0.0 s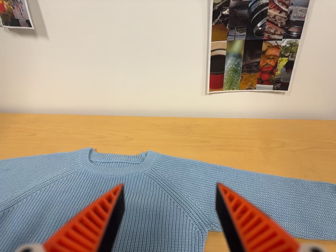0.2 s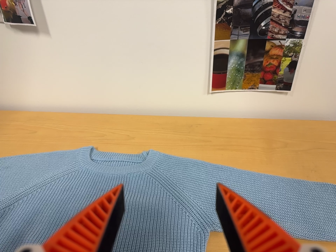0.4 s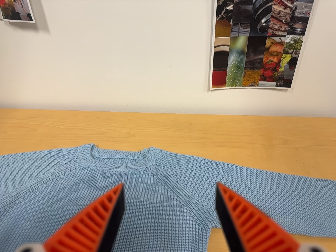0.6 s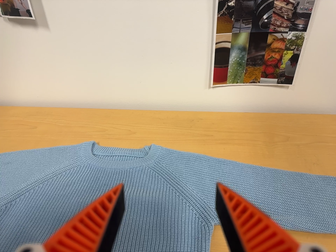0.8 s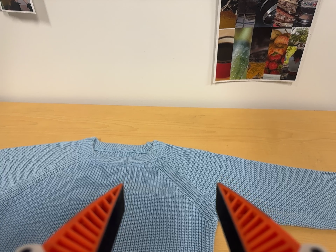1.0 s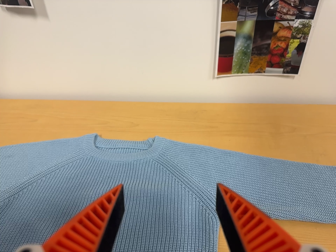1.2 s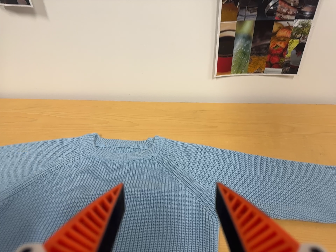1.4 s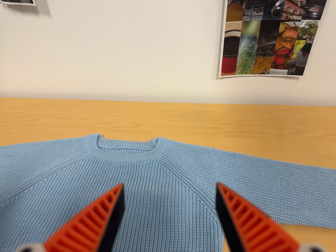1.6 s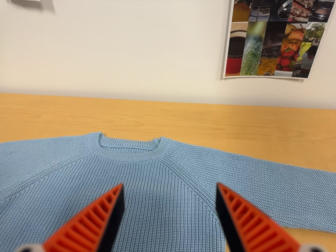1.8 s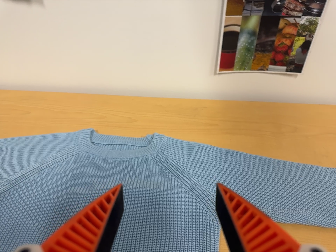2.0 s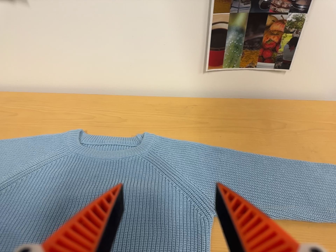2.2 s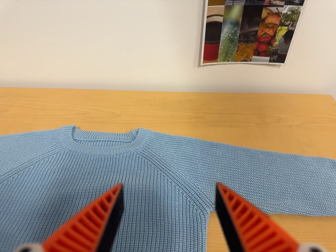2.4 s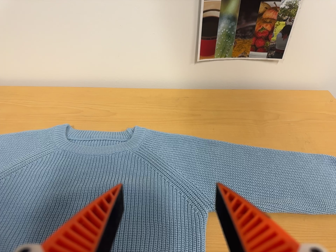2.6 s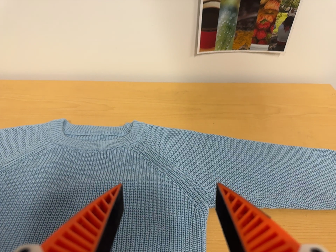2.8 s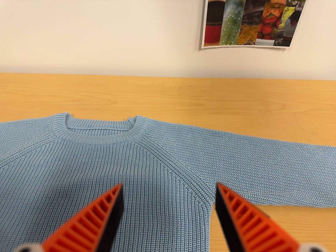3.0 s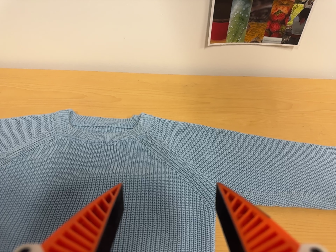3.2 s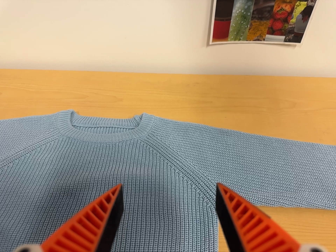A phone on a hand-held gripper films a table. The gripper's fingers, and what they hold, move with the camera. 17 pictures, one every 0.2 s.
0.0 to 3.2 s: The camera travels forward and to its left, about 9 cm, so what stands in front looms larger. Its aim tips toward the bottom of its view by about 10 degrees, and the scene shifts upward.
The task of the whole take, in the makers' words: left arm across.
The film runs forward here.
